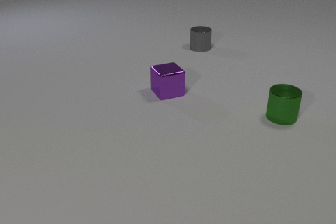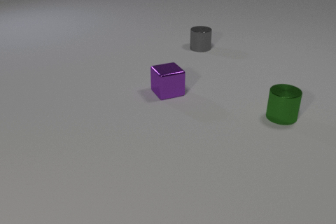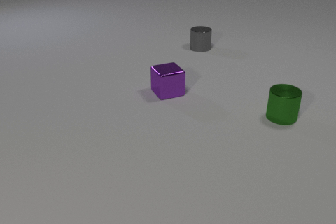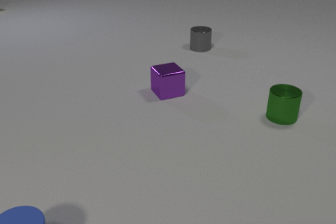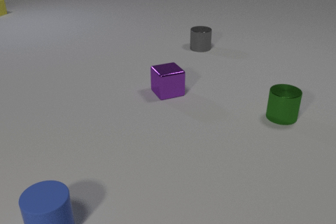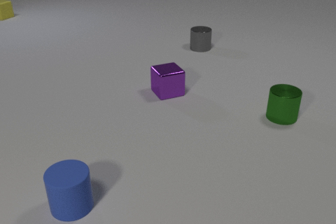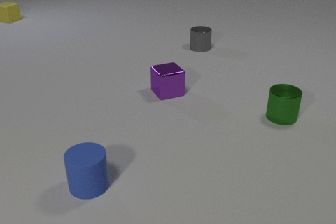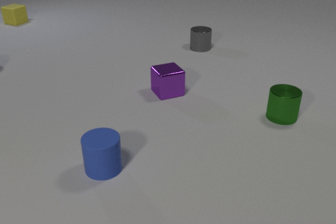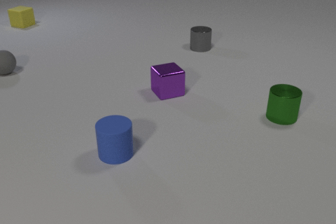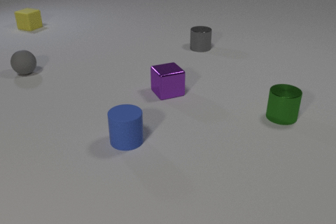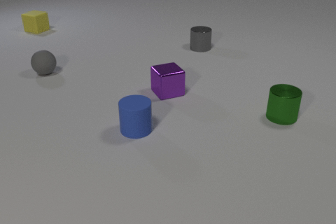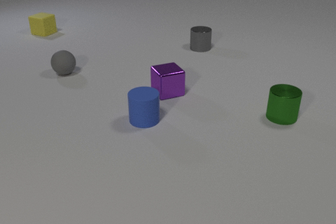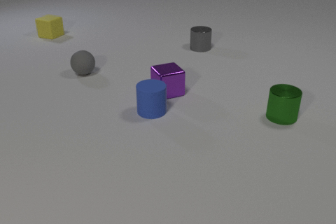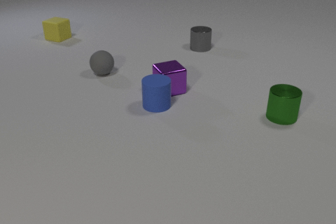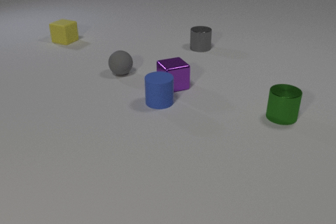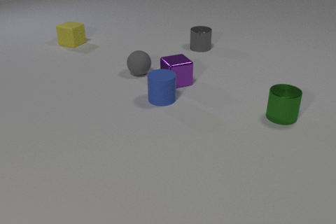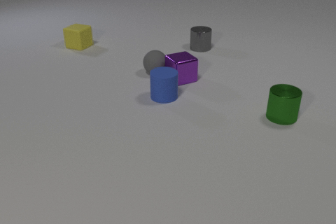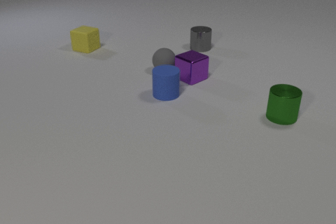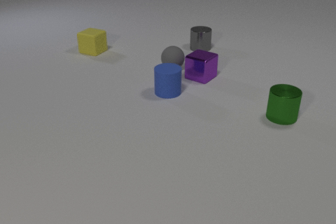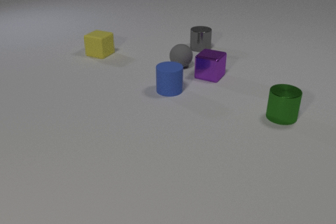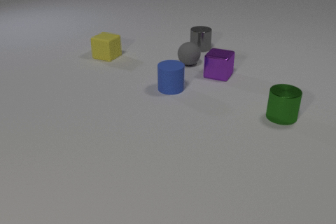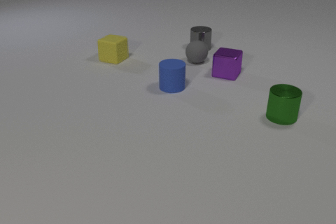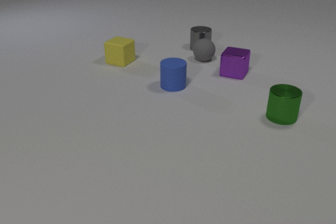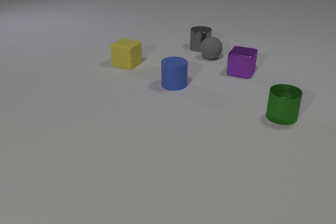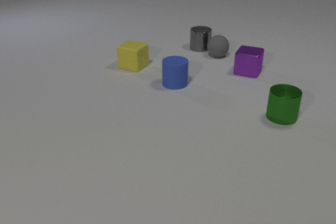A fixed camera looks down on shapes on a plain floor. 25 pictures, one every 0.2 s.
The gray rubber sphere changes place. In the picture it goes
to the right.
The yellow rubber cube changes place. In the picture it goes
toward the camera.
0.0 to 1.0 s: The blue rubber cylinder comes in at the bottom edge, slides away from the camera and to the right. The yellow rubber cube comes in at the left edge, slides toward the camera and to the right.
1.0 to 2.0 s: The blue rubber cylinder slides away from the camera and to the right. The yellow rubber cube slides toward the camera and to the right. The gray rubber sphere comes in at the left edge, rolls to the right and toward the camera.
2.0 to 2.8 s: The blue rubber cylinder slides away from the camera and to the right. The purple metal cube slides away from the camera. The yellow rubber cube slides toward the camera and to the right. The gray rubber sphere rolls to the right. The blue rubber cylinder and the purple metal cube collide.
2.8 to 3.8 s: The blue rubber cylinder slides away from the camera. The purple metal cube slides to the right and away from the camera, spins so that its near face slides to the right, counterclockwise seen from above. The yellow rubber cube slides toward the camera and to the right. The gray rubber sphere rolls to the right. The purple metal cube and the gray rubber sphere collide.
3.8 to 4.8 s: The blue rubber cylinder slides away from the camera. The purple metal cube slides to the right and away from the camera. The yellow rubber cube slides toward the camera and to the right. The gray rubber sphere rolls to the right and away from the camera.
How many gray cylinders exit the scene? 0.
What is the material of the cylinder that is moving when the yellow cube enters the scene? rubber.
Are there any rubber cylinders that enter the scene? yes.
